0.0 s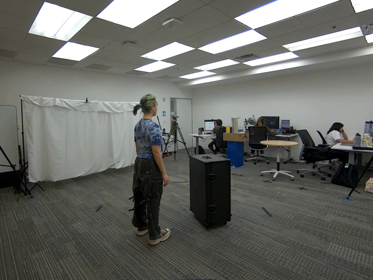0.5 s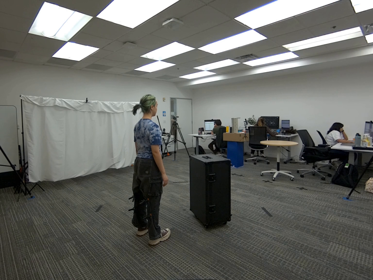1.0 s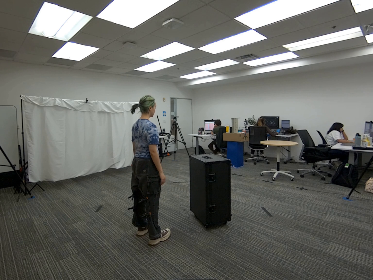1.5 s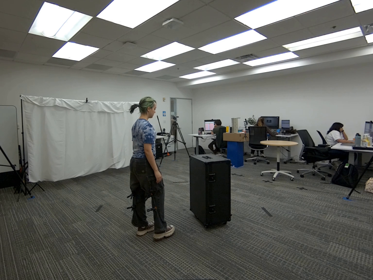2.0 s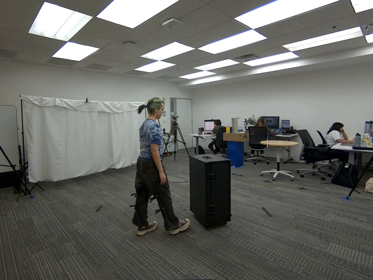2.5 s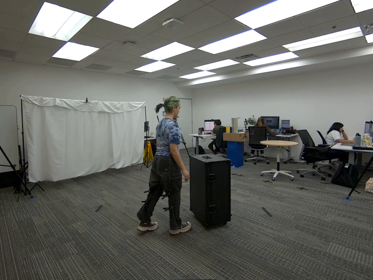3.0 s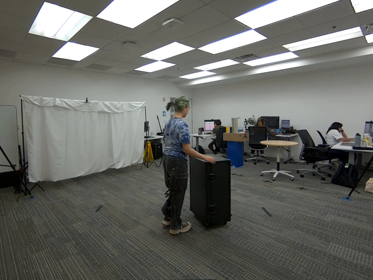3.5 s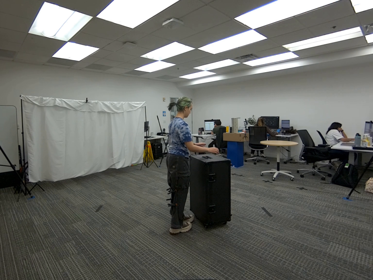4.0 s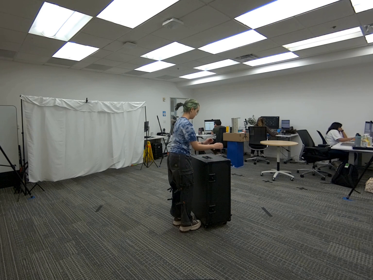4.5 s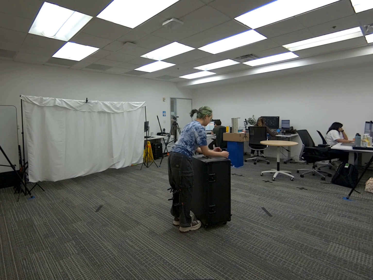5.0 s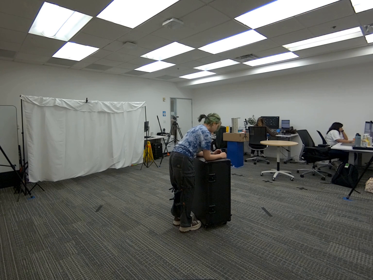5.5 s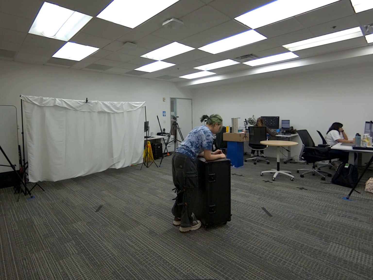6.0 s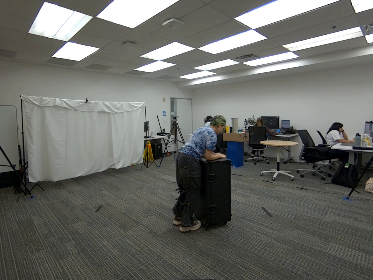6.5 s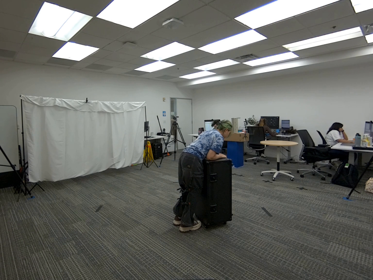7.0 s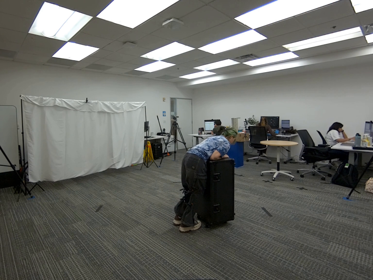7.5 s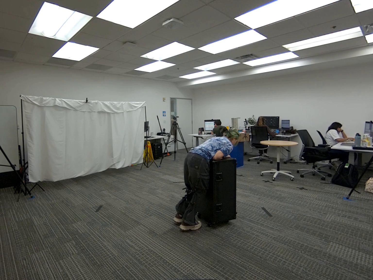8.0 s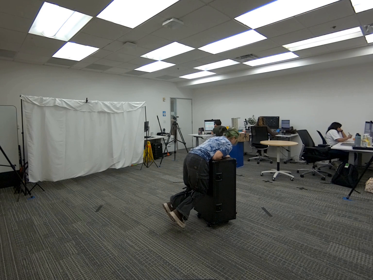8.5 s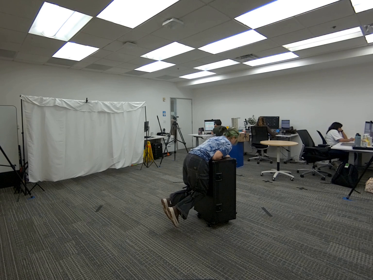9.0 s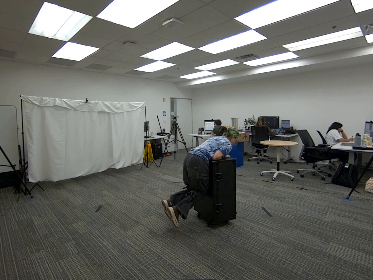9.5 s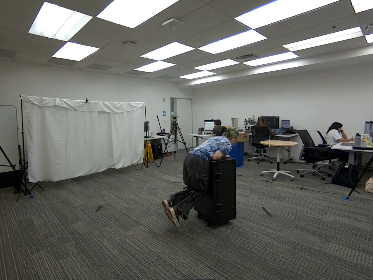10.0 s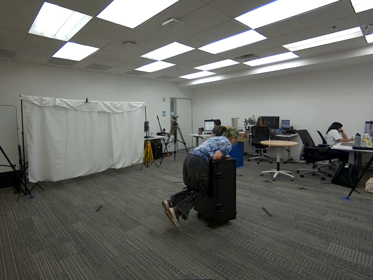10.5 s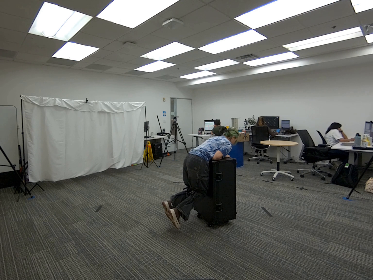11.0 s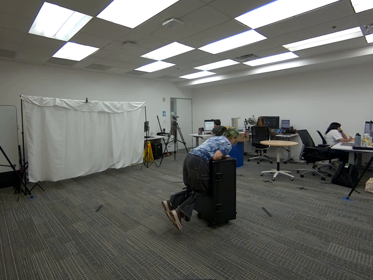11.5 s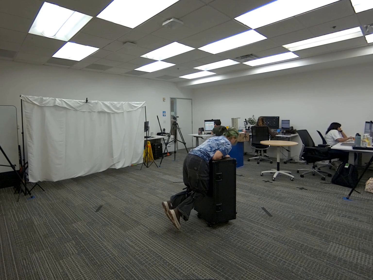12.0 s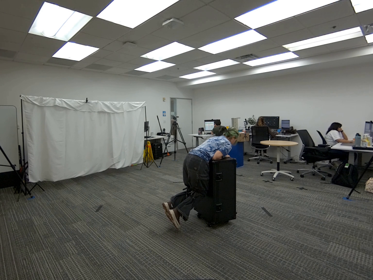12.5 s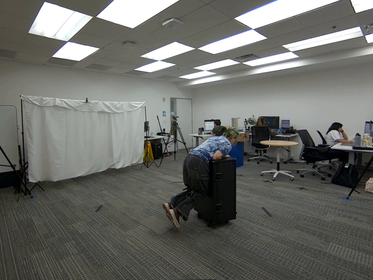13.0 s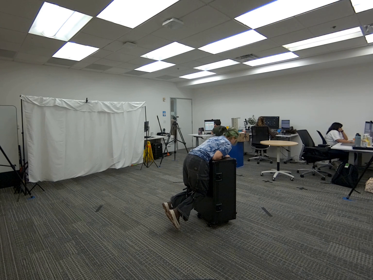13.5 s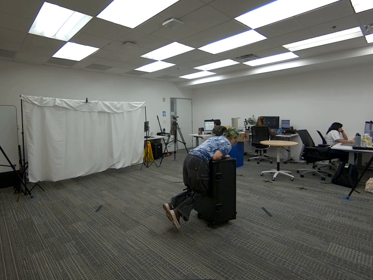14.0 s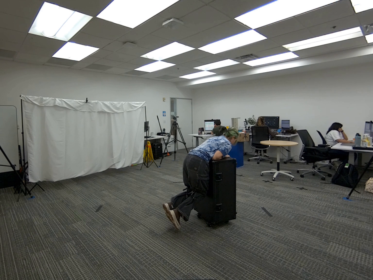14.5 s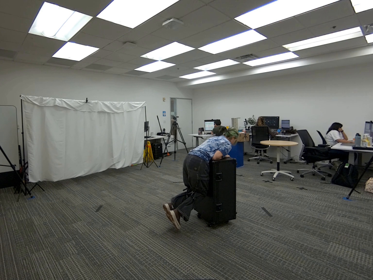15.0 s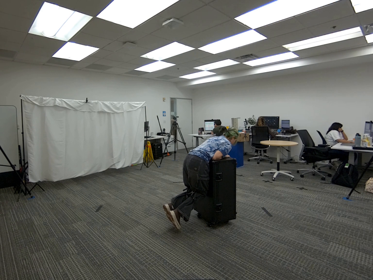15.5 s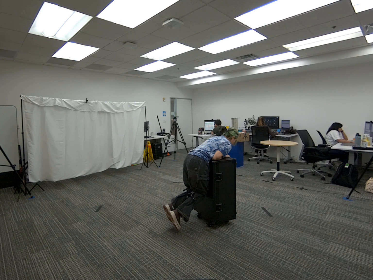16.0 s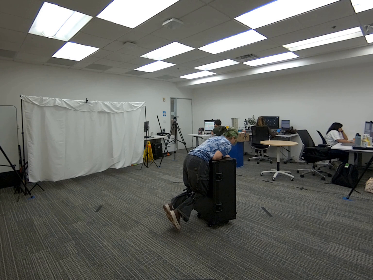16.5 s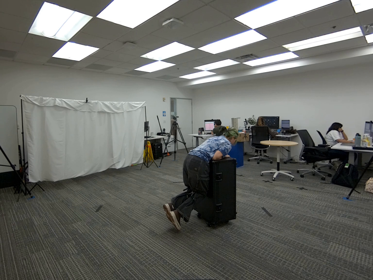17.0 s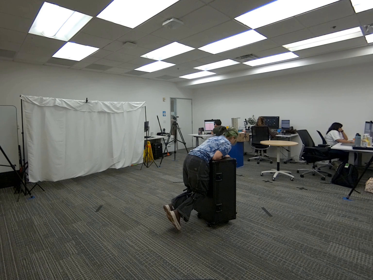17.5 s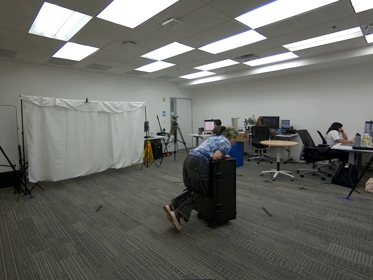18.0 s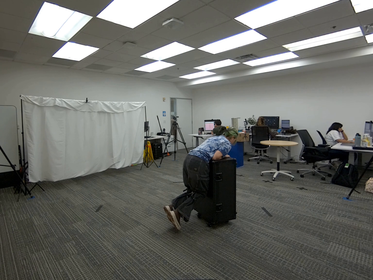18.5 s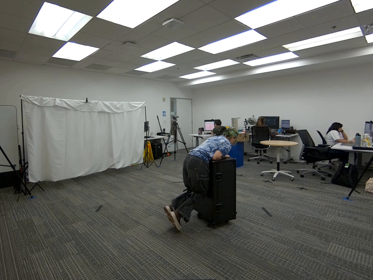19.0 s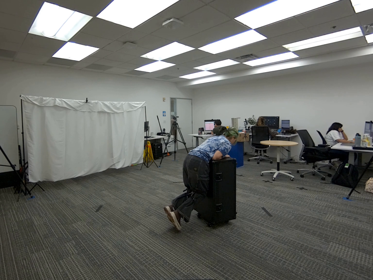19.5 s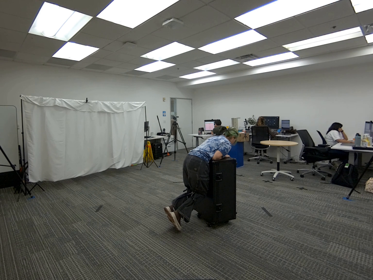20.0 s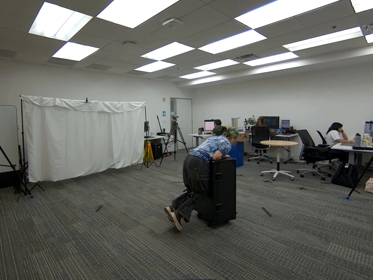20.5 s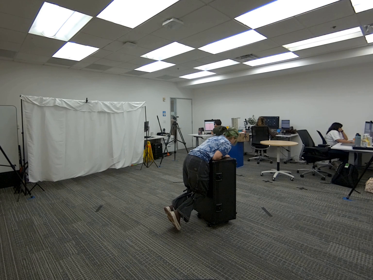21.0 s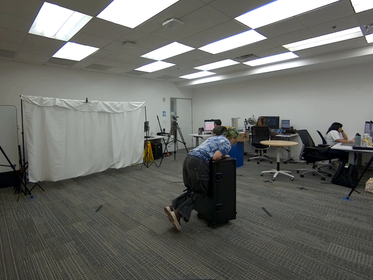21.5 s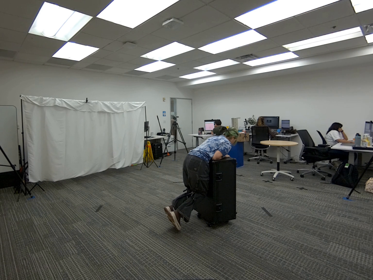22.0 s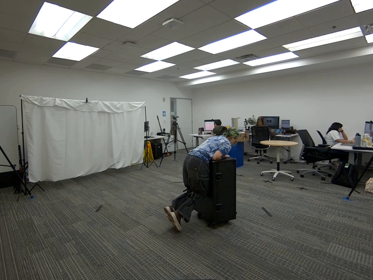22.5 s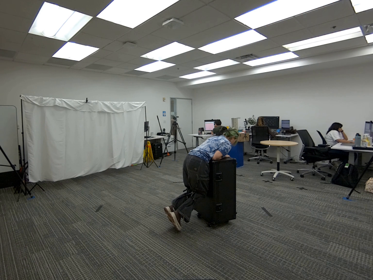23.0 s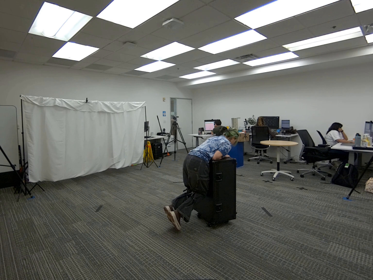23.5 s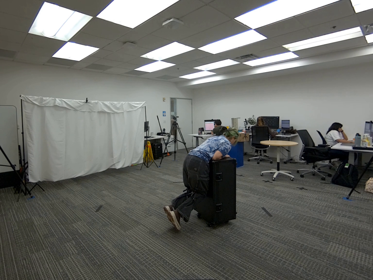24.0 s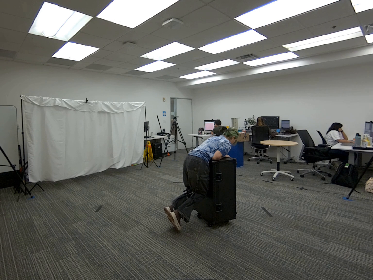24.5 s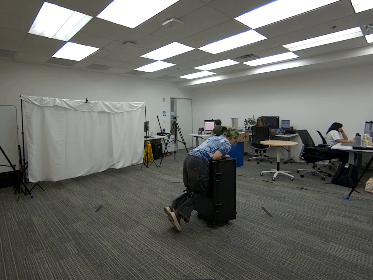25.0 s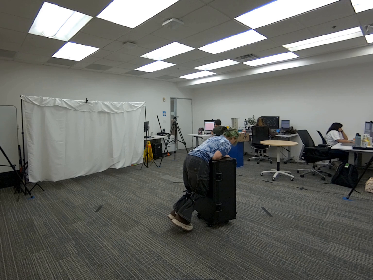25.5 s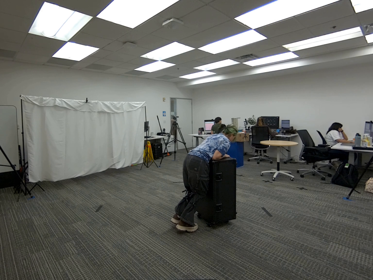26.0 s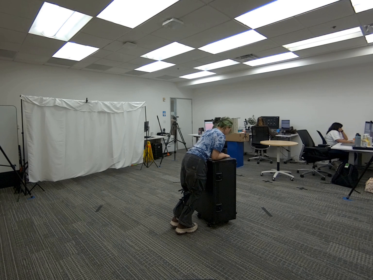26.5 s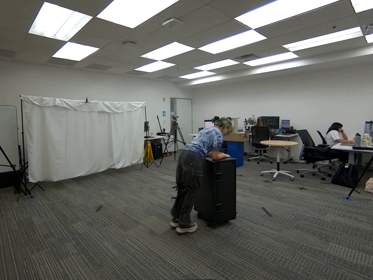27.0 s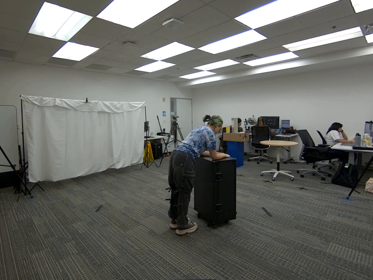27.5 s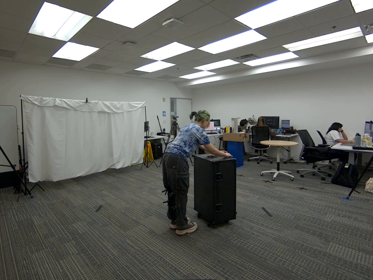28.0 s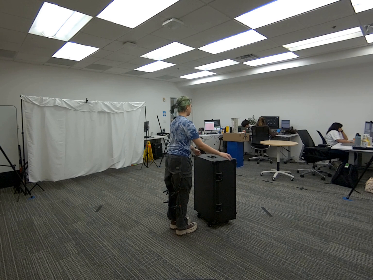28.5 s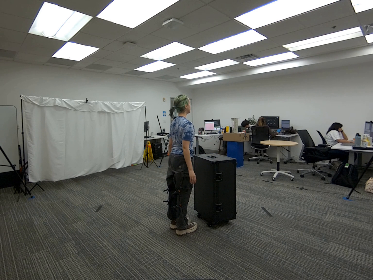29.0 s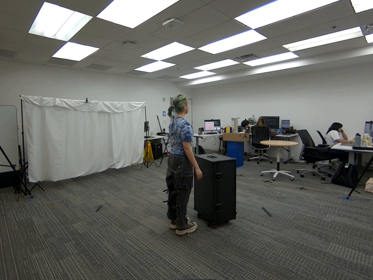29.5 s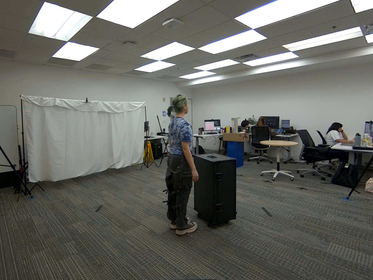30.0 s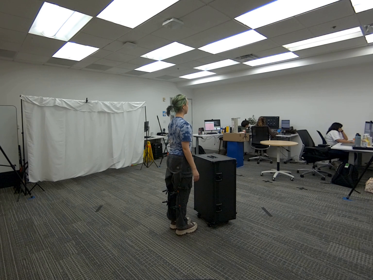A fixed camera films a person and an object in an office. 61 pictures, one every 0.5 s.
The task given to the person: Walk up to the box and place your hands and forearms on top to steady both yourself and the box. Then, using your feet, gently push your body forward. As the box begins to move, lift your feet off the ground and hold them in the air.
